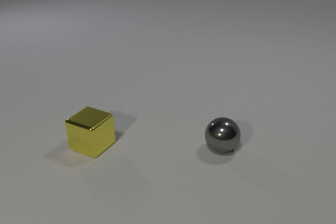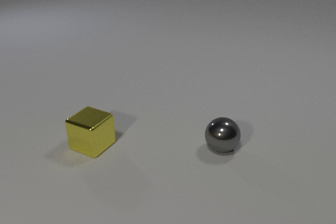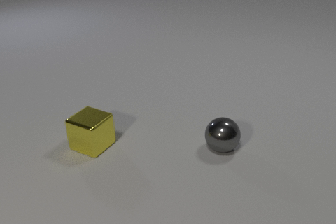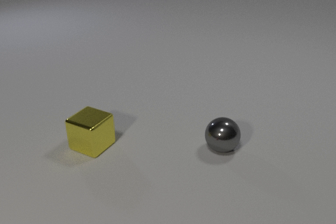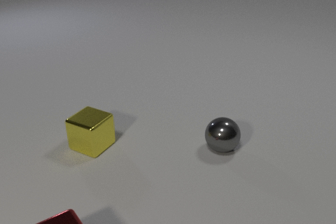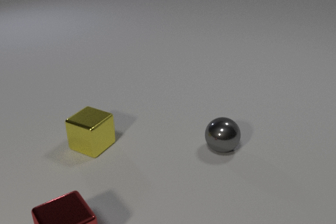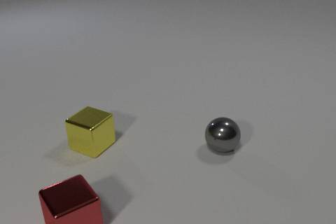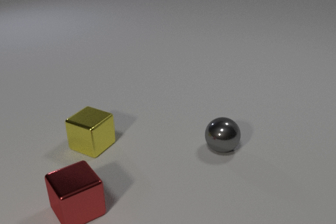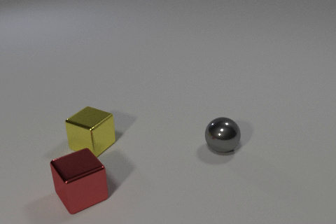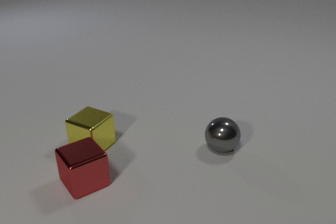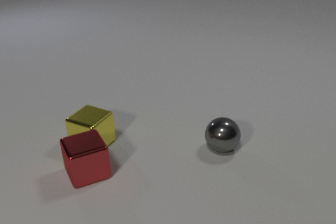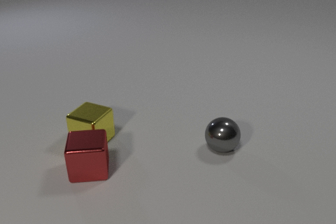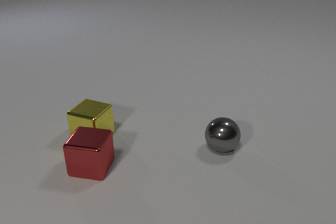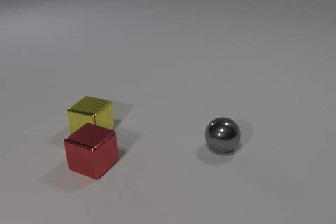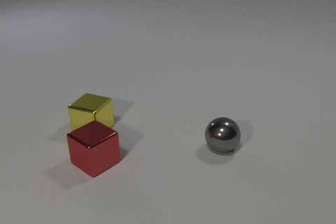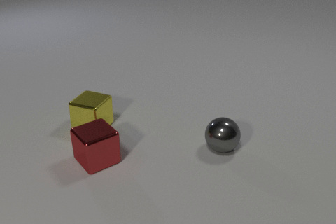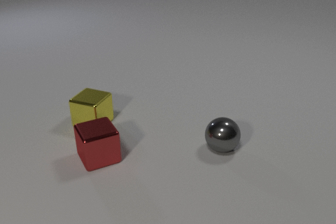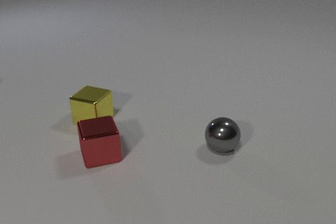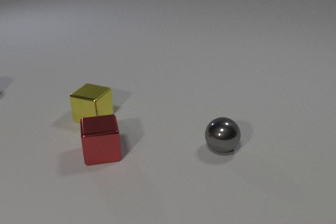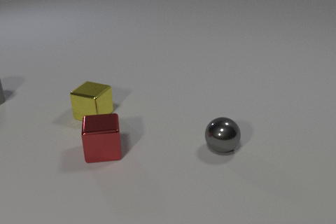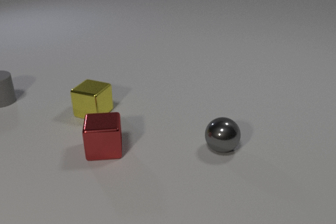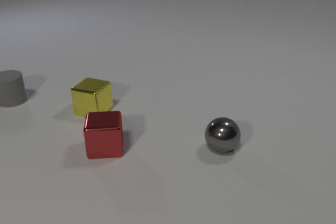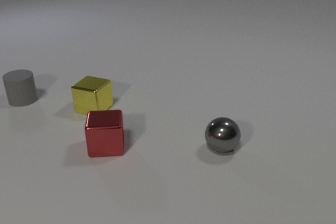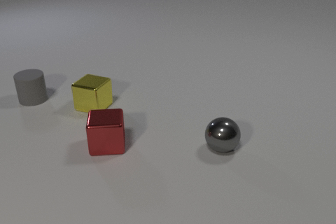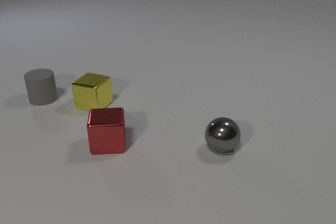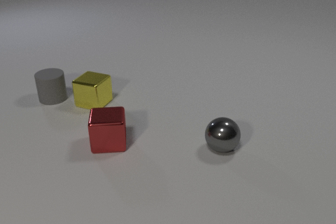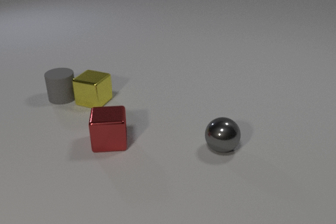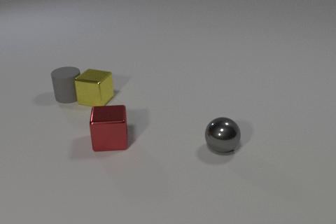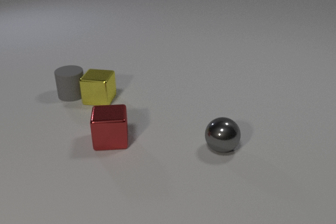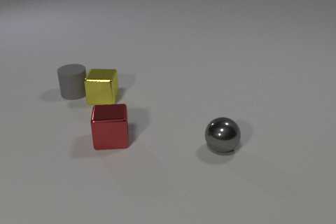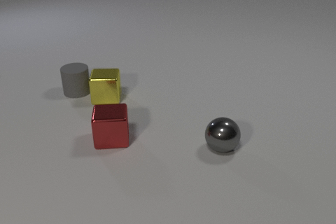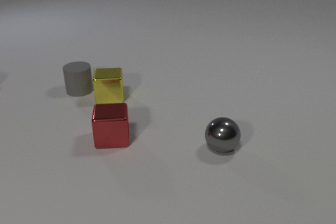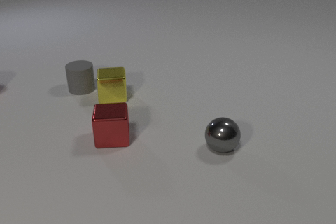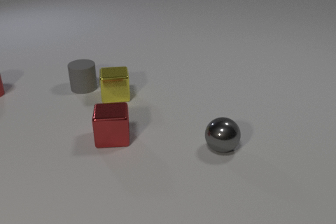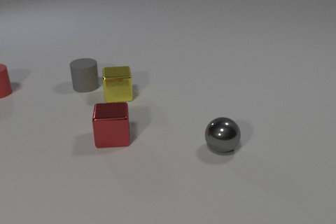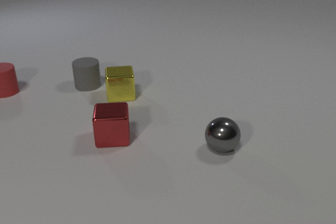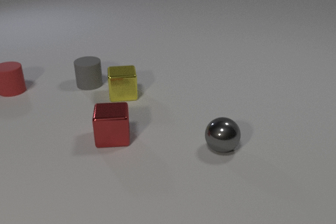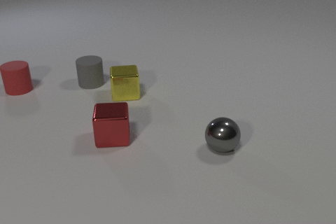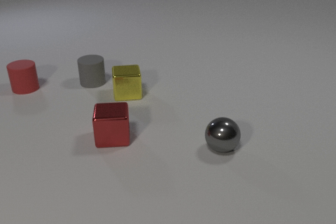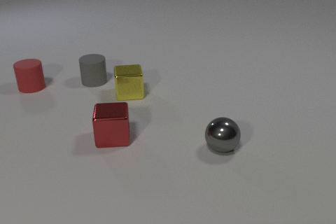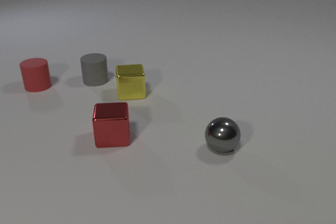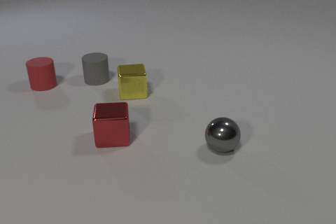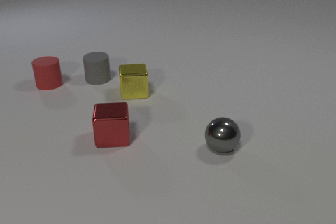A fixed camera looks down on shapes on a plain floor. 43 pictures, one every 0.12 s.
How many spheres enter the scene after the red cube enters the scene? 0.
How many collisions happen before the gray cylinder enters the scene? 1.
Are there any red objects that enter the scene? yes.
0.00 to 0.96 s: The red metal cube comes in at the bottom edge, slides away from the camera.
0.96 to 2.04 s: The red metal cube slides away from the camera, spins clockwise seen from above by about 105 degrees, its near face sliding to the left. The yellow metal cube slides away from the camera. The red metal cube and the yellow metal cube collide.
2.04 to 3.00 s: The red metal cube slides away from the camera and to the right. The yellow metal cube slides away from the camera. The gray rubber cylinder comes in at the left edge, slides to the right.
3.00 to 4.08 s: The red metal cube slides away from the camera. The yellow metal cube slides to the right and away from the camera, spins counterclockwise seen from above by about 30 degrees, its near face sliding to the right. The gray rubber cylinder slides to the right and away from the camera. The red rubber cylinder comes in at the left edge, slides to the right. The yellow metal cube and the gray rubber cylinder collide.
4.08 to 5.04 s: The yellow metal cube slides to the right. The gray rubber cylinder slides away from the camera and to the right. The red rubber cylinder slides to the right.
